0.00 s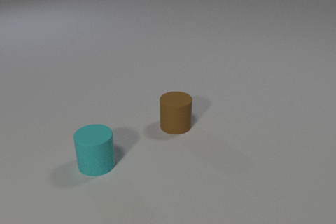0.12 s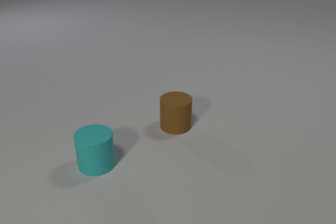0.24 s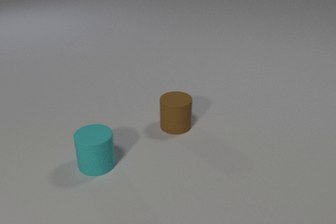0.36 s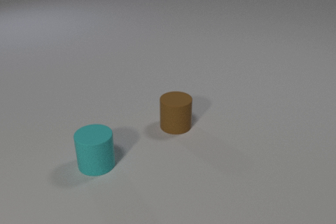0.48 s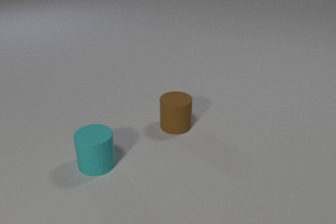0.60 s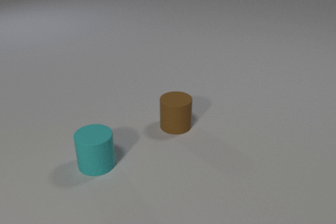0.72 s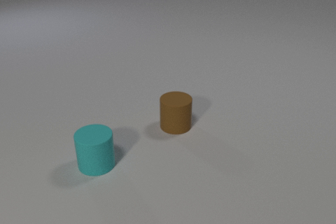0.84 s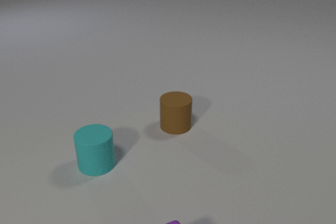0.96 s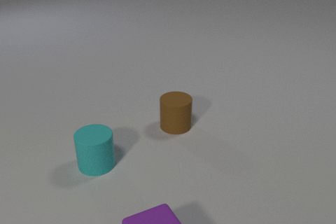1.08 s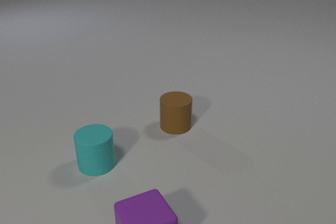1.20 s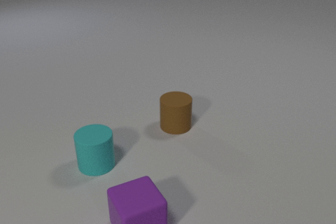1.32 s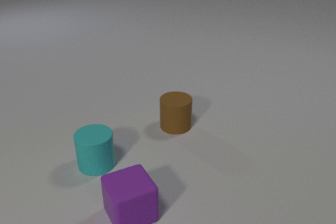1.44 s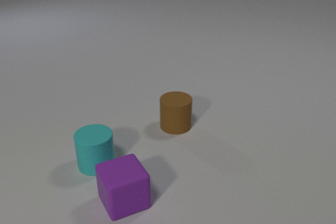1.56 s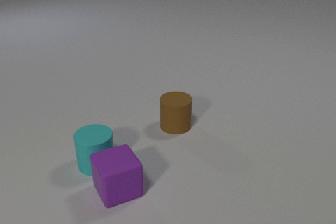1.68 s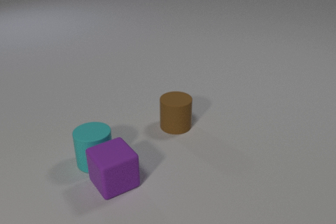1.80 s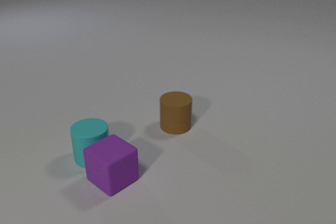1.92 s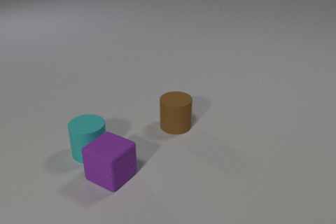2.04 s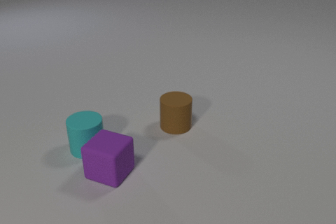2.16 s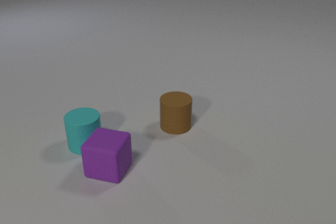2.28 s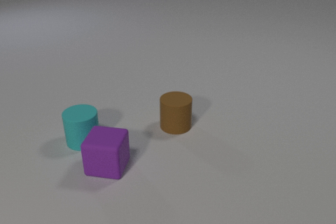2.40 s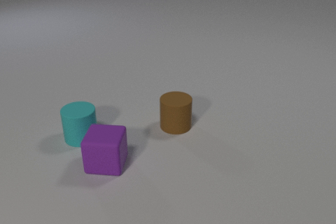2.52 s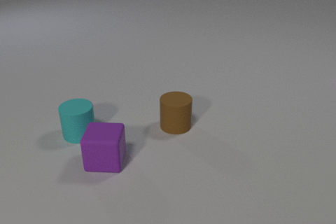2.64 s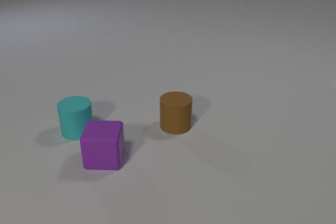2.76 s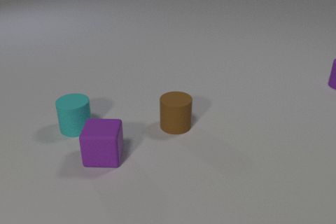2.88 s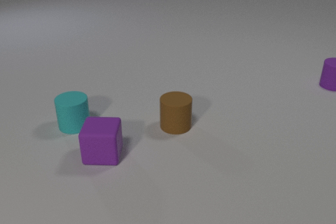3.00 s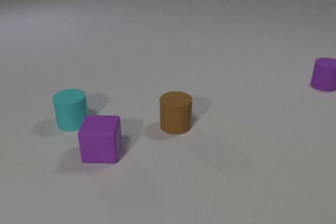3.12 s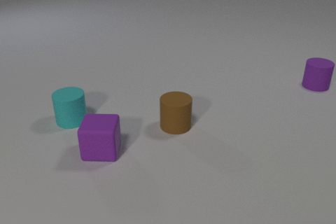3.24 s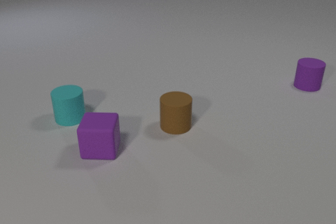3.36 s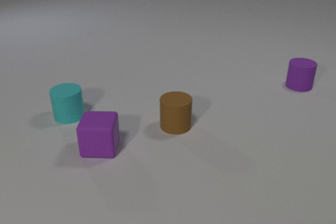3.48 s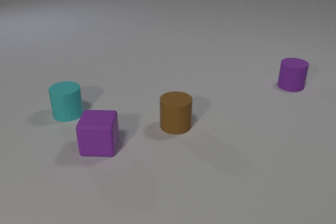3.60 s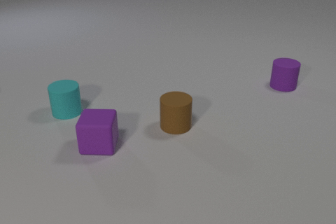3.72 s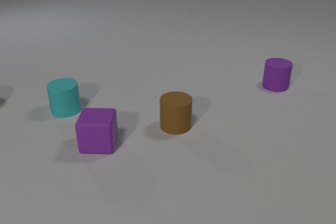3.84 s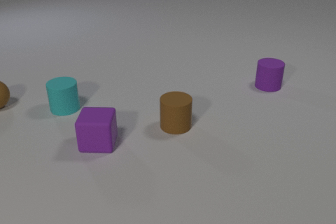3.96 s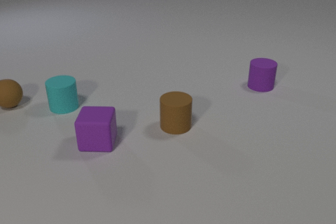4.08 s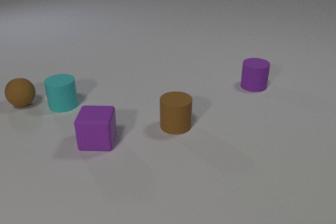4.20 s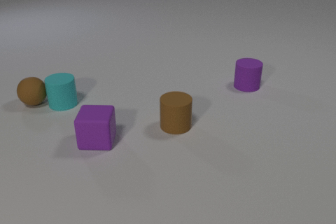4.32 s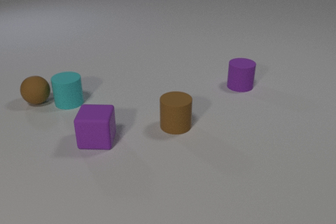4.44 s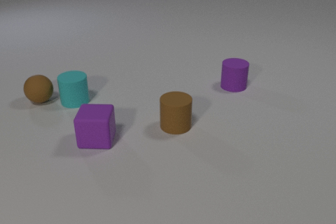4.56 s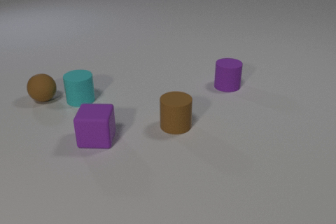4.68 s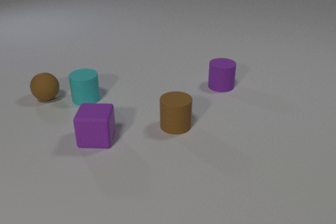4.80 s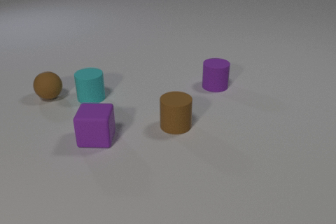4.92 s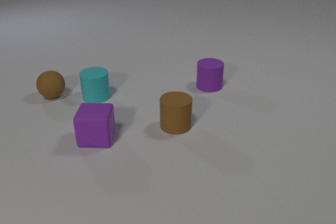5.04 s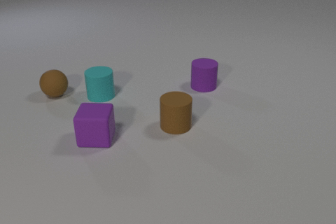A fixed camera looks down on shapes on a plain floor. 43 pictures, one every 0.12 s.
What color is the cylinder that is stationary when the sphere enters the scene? brown.
What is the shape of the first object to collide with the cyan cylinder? cube.
How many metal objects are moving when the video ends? 0.
0.00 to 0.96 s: The purple rubber cube comes in at the bottom edge, slides away from the camera and to the left.
0.96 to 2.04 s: The purple rubber cube slides away from the camera, spins so that its near face slides to the right, counterclockwise seen from above. The cyan rubber cylinder slides away from the camera. The purple rubber cube and the cyan rubber cylinder collide.
2.04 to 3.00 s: The purple rubber cube slides away from the camera, spins so that its near face slides to the right, counterclockwise seen from above. The cyan rubber cylinder slides away from the camera. The purple rubber cylinder comes in at the right edge, slides to the left and toward the camera.
3.00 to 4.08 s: The purple rubber cube slides away from the camera. The cyan rubber cylinder slides away from the camera. The brown rubber sphere comes in at the left edge, rolls to the right. The purple rubber cylinder slides to the left.
4.08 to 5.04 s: The cyan rubber cylinder slides to the right. The brown rubber sphere rolls to the right. The purple rubber cylinder slides to the left. The cyan rubber cylinder and the brown rubber sphere collide.
